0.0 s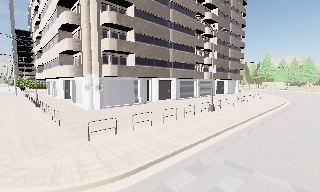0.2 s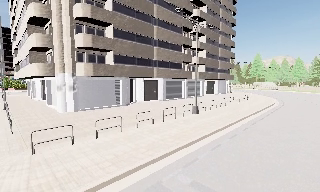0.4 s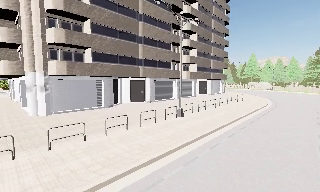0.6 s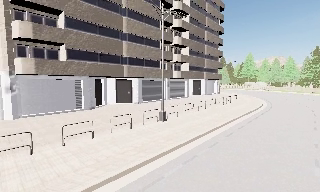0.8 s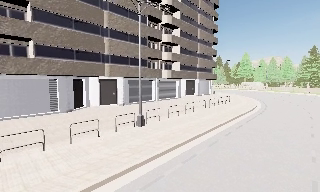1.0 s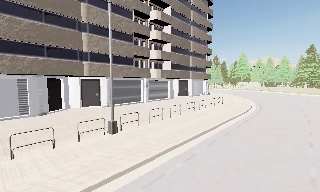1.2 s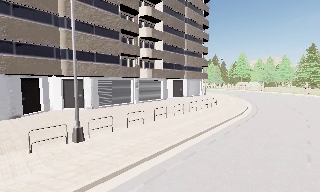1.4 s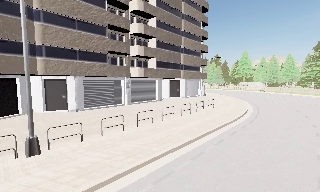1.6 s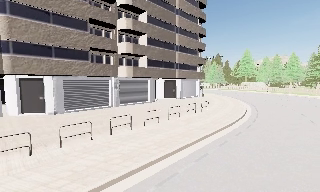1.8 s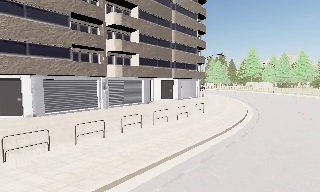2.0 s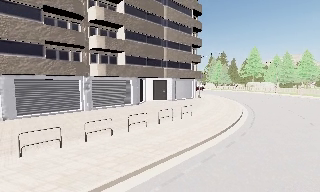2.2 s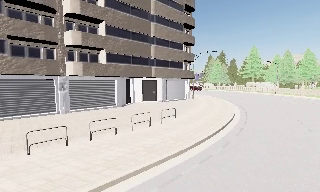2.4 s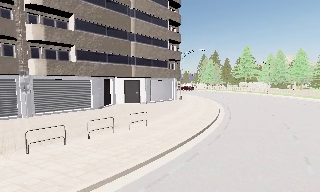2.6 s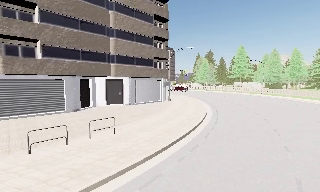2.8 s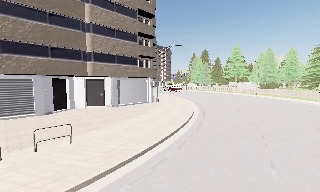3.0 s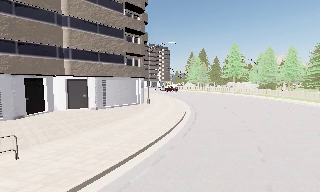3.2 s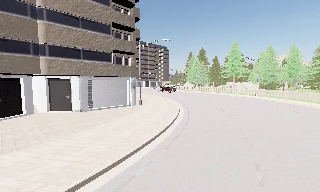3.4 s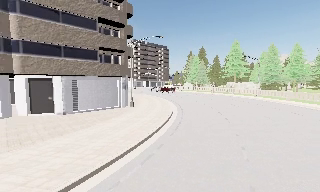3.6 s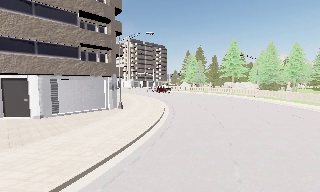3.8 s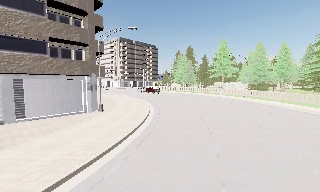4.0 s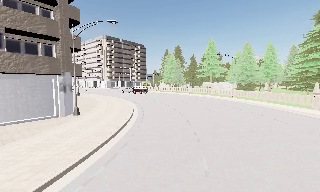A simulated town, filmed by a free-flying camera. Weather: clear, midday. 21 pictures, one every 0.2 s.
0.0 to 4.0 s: The camera travels forward and to its right, about 35 m, so what stands in front looms larger.
The film runs backward here.
